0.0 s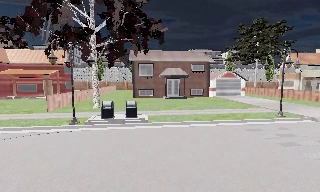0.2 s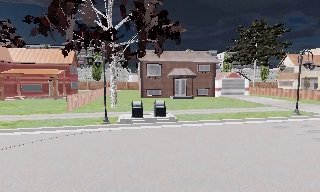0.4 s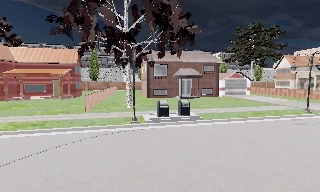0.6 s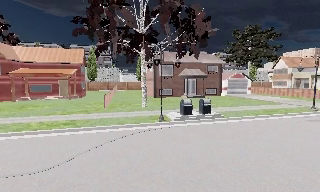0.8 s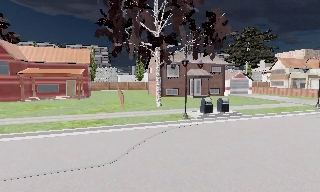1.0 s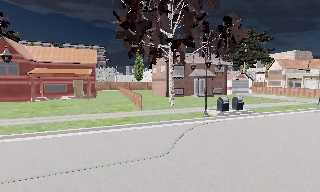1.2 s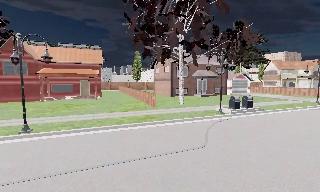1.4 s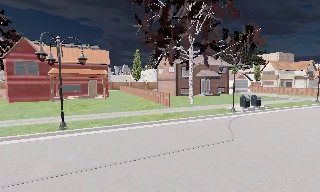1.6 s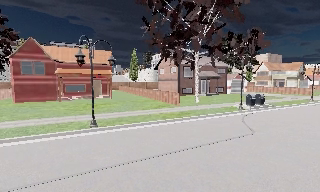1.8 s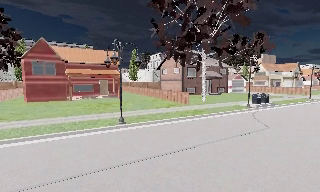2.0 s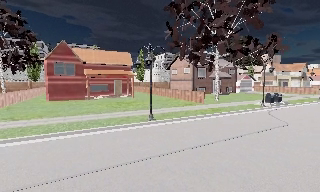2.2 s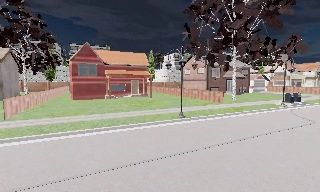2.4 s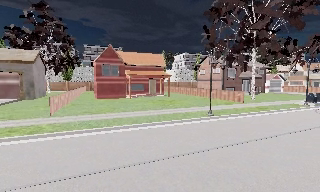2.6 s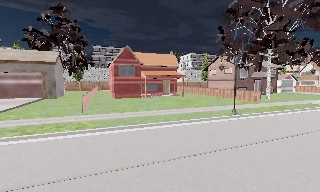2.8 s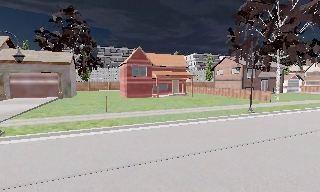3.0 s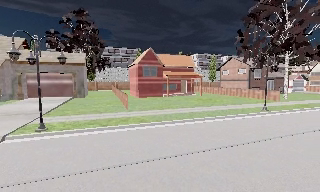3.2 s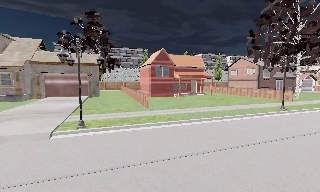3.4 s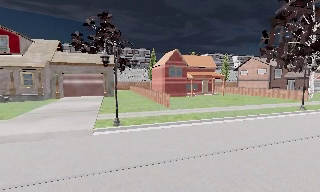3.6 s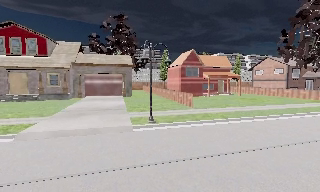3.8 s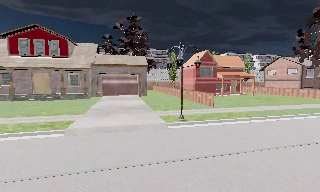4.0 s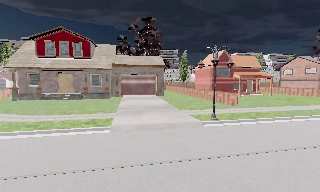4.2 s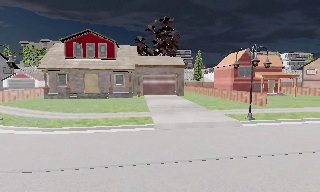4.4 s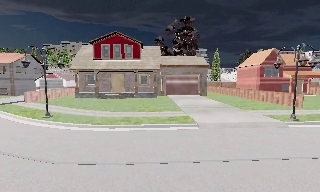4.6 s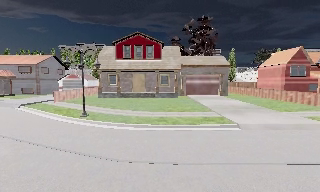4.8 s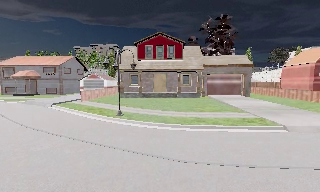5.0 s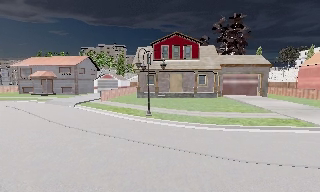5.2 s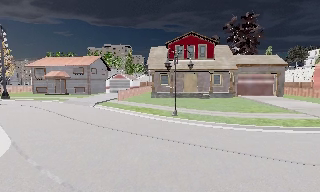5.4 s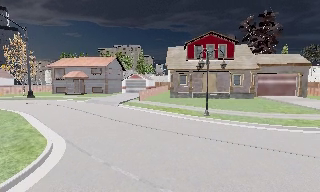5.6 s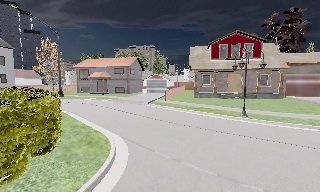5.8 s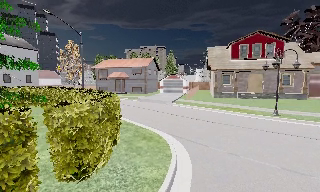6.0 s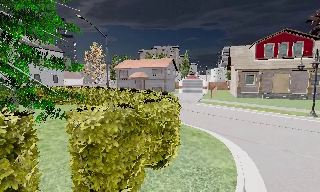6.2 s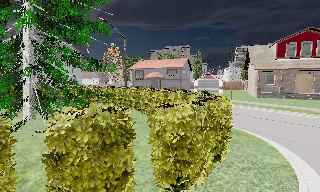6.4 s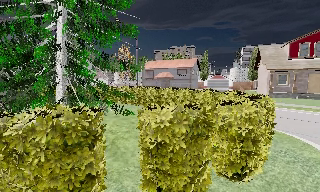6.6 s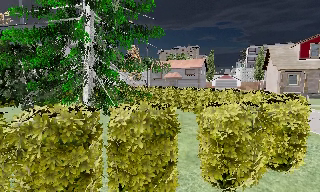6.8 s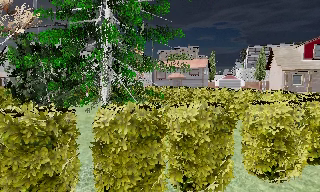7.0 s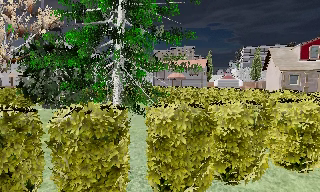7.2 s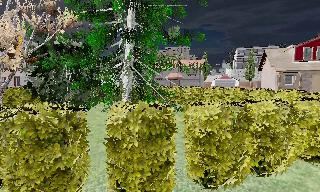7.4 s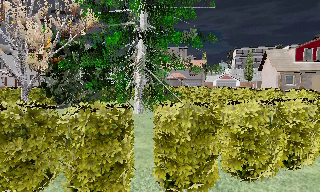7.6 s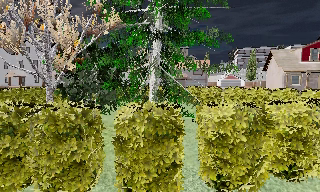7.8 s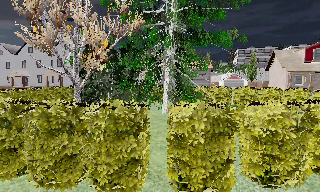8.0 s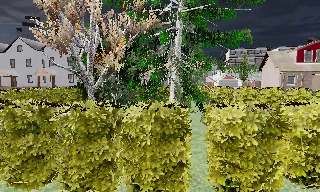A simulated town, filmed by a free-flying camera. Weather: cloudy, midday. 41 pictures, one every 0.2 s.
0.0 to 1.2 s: The camera pans to its right, which is clockwise from overhead, by about 15 degrees. It travels to its left, about 13 m, so close, fixed things drift to the right.
1.2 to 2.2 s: The camera travels to its left and backward, about 9 m, so close, fixed things drift to the right.
2.2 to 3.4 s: The camera travels to its left, about 10 m, so close, fixed things drift to the right.
3.4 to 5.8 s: The camera swings to its left by about 35 degrees, and the scene slides to the right. It travels to its left, about 20 m, so close, fixed things drift to the right.
5.8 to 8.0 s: The camera travels to its left, about 14 m, so close, fixed things drift to the right.
The film runs backward here.
